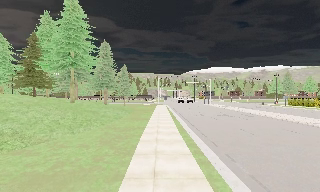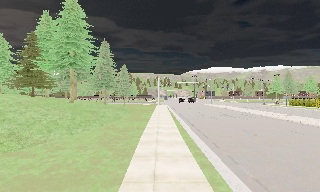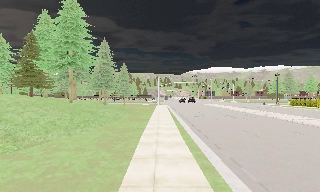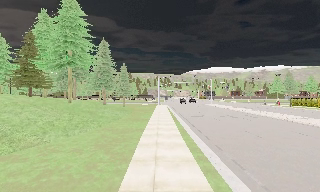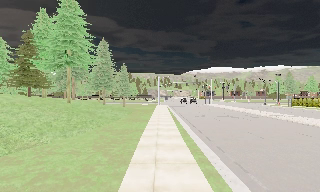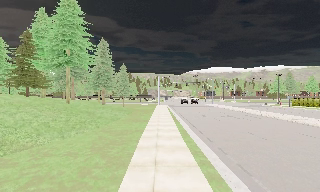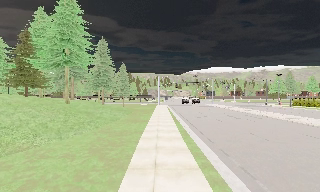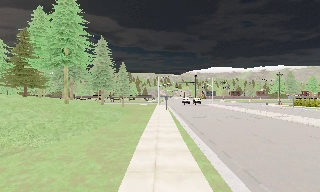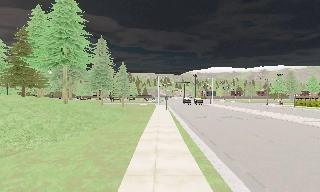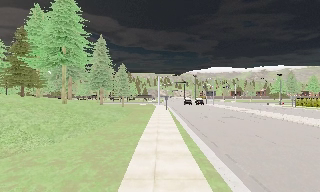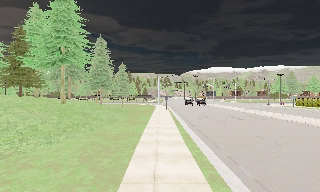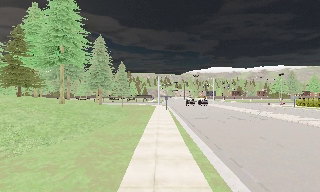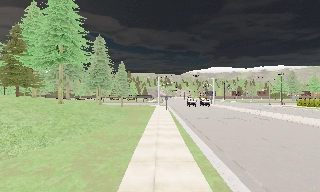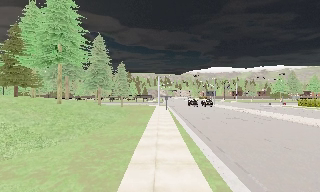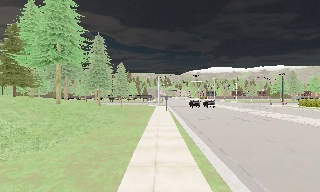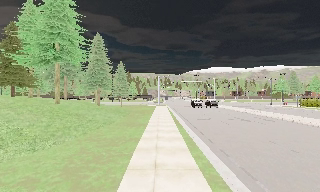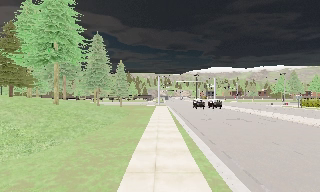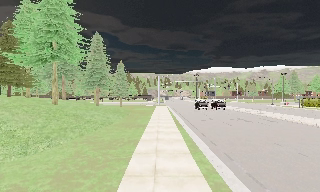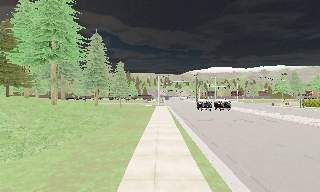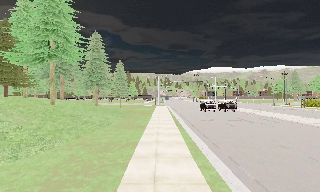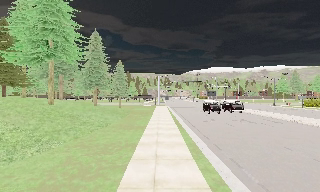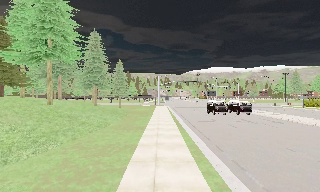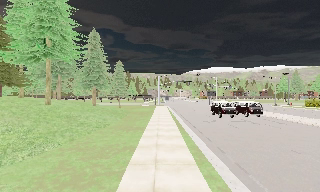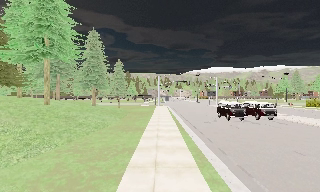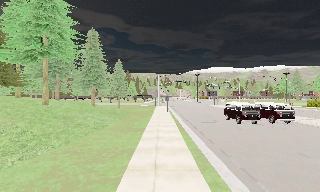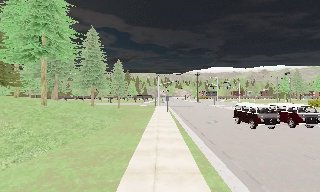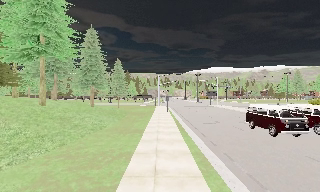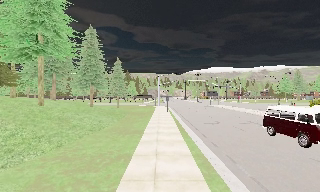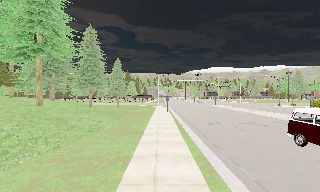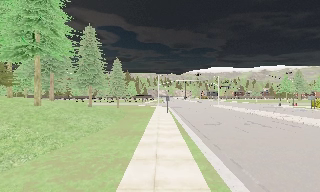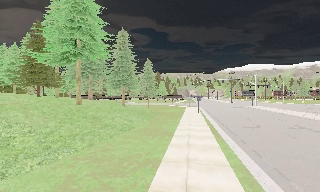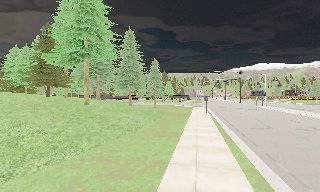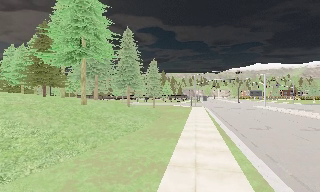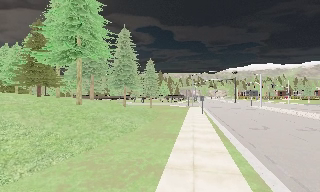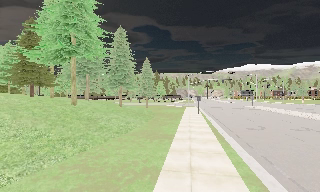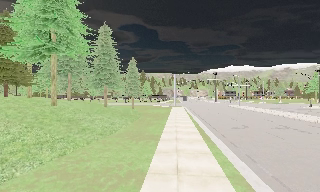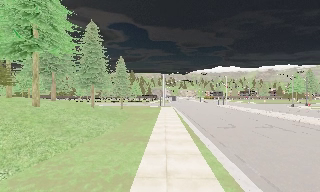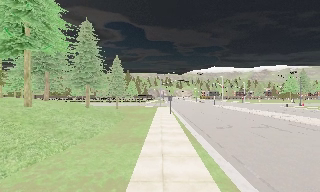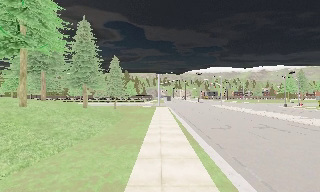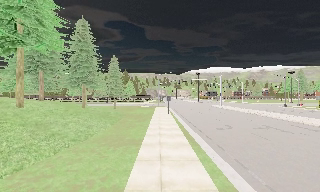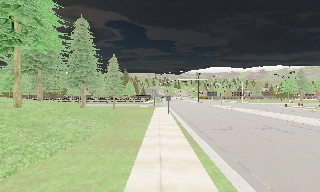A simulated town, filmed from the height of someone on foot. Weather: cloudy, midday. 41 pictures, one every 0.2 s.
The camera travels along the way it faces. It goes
forward.
0.0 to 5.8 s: The camera travels forward, about 7 m, so what stands in front looms larger.
5.8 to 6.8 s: The camera swings to its left by about 10 degrees, and the scene slides to the right. It travels forward, about 1 m, so what stands in front looms larger.
6.8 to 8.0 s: The camera pans to its right, which is clockwise from overhead, by about 10 degrees. It travels forward, about 1.5 m, so what stands in front looms larger.
The film runs forward here.
